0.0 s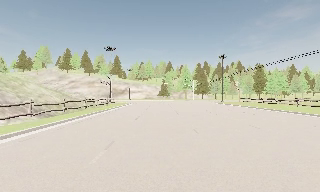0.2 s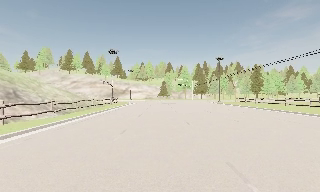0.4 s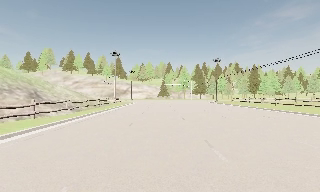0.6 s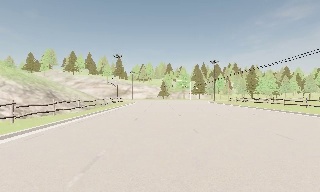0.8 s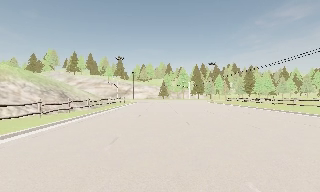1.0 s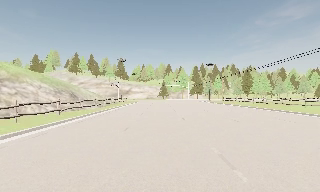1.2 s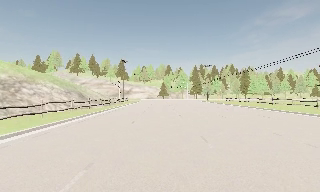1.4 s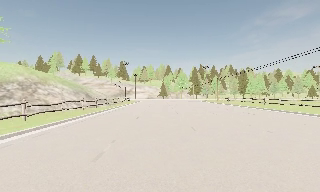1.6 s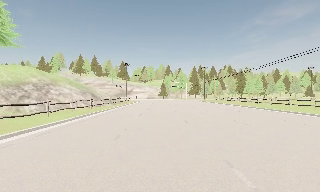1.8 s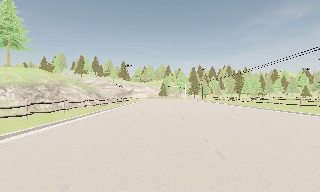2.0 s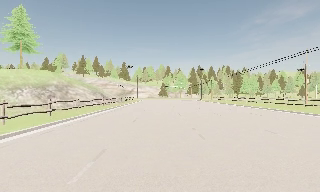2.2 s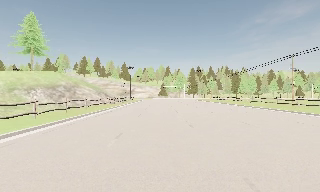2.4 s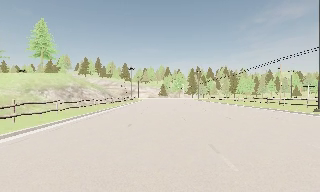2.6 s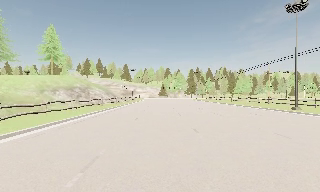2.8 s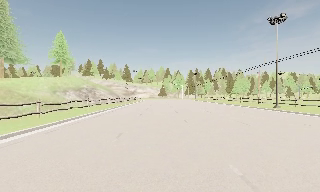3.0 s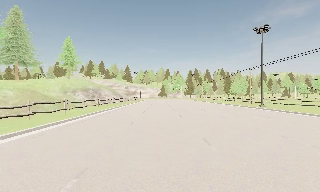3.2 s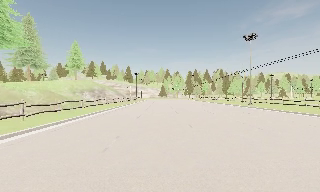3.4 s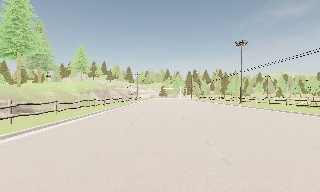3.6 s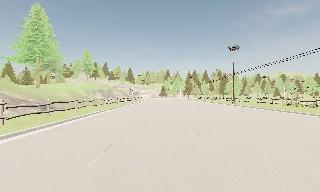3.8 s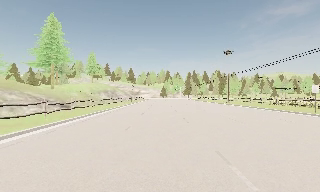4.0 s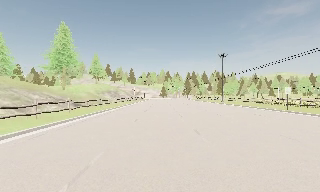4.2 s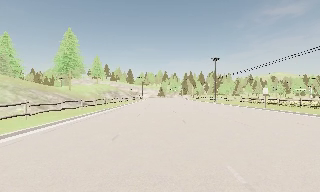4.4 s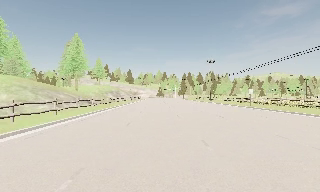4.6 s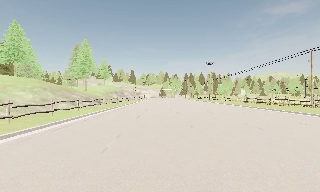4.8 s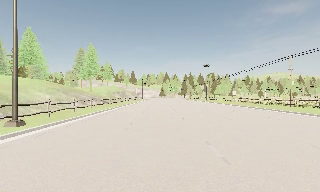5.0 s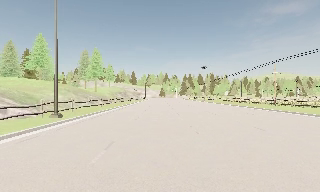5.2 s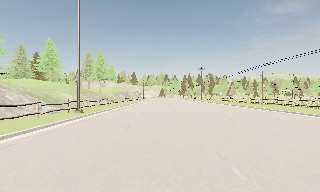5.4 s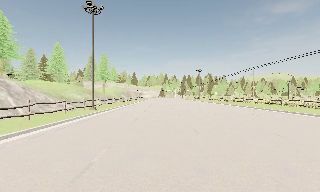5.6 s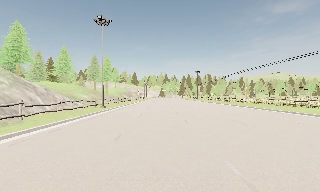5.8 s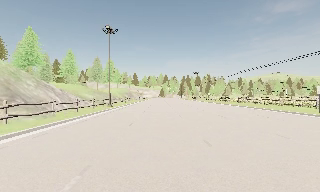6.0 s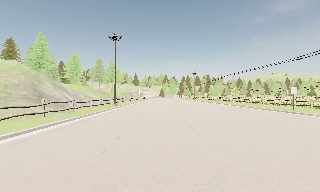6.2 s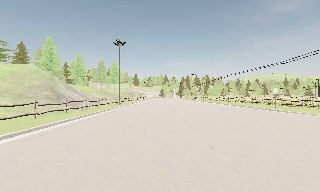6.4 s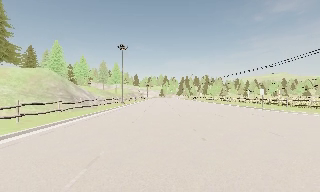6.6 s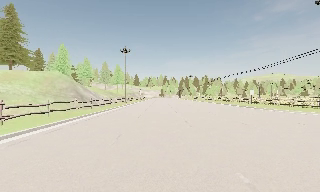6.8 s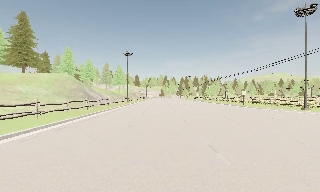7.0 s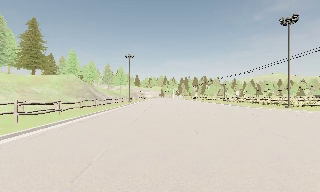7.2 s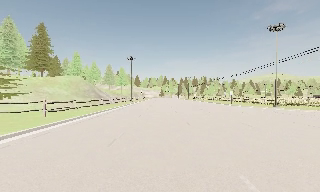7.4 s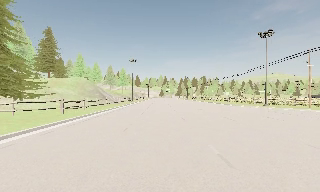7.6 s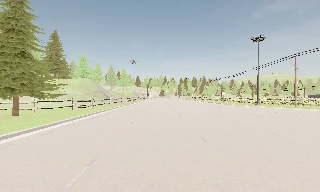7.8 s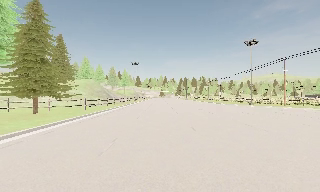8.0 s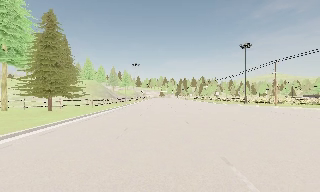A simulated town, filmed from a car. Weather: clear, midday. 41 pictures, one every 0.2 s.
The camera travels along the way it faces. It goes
backward.
0.0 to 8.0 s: The camera travels backward, about 105 m, so what stands in front gets smaller.
The film runs backward here.
